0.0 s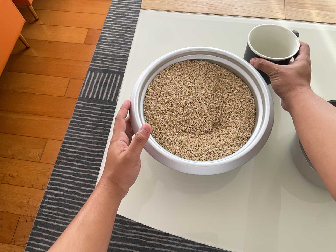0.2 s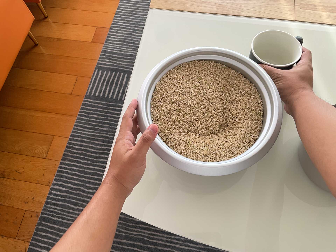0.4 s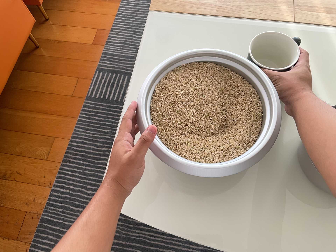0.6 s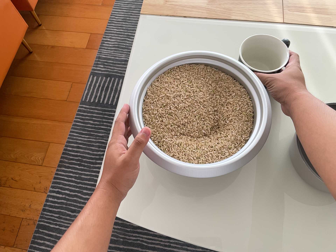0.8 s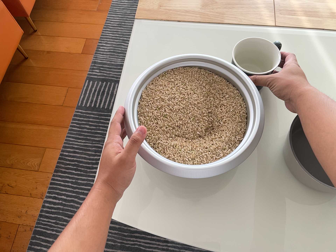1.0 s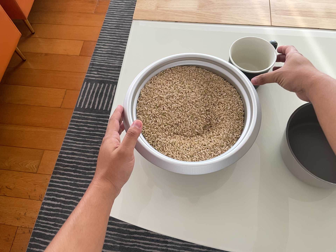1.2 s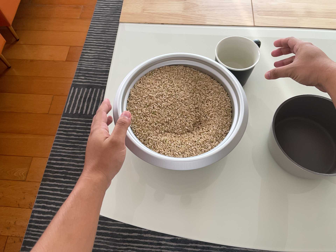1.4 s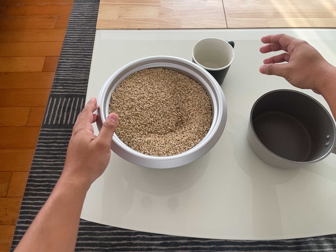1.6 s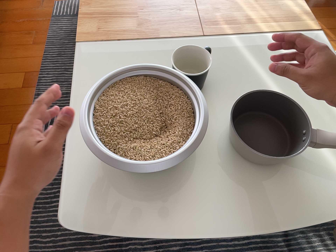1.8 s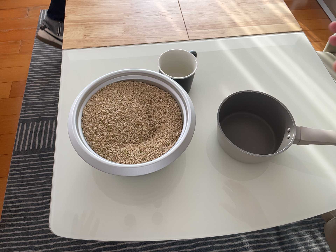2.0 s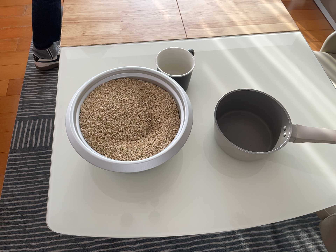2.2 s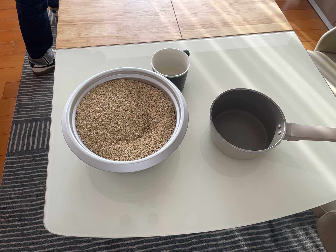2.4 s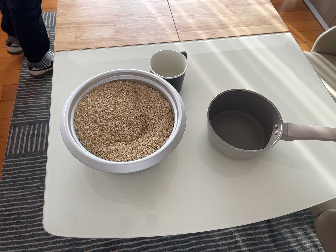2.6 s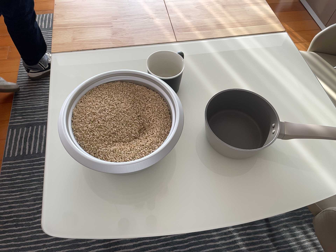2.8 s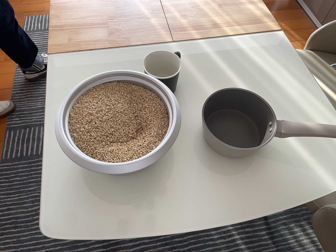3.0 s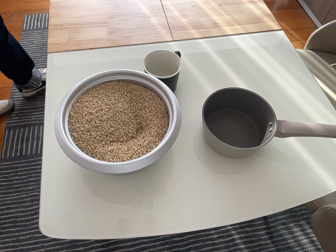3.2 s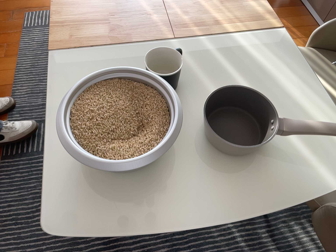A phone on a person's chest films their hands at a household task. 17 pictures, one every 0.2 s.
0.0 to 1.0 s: The camera shifts only a little, or ends up much as it began.
1.0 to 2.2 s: The camera swings to its right by about 15 degrees, and the scene slides to the left. It travels backward, about 7 cm, so what stands in front gets smaller. It rolls about its line of sight by about 10 degrees, and the scene rotates counterclockwise.
2.2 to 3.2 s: The camera keeps its place and its aim.
The film runs backward here.
